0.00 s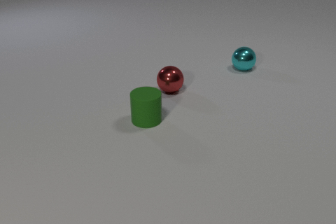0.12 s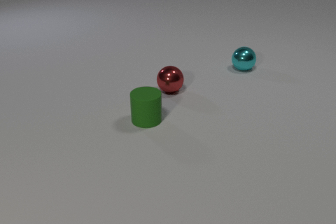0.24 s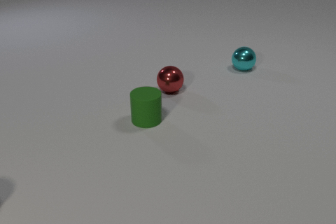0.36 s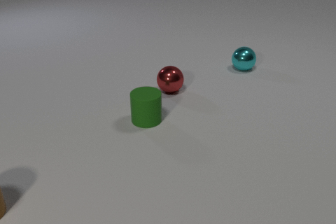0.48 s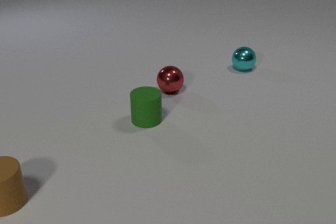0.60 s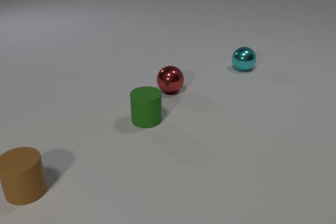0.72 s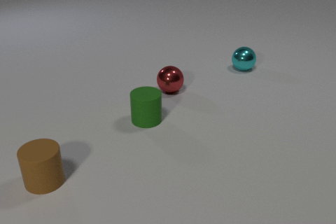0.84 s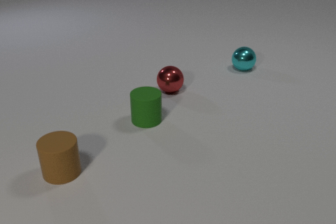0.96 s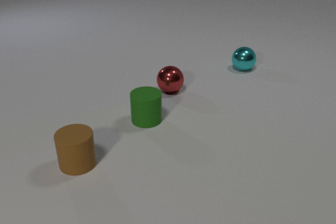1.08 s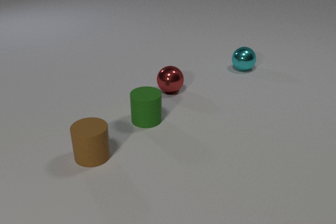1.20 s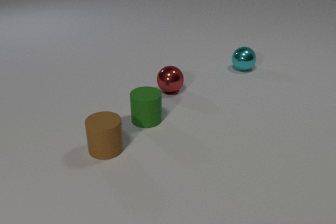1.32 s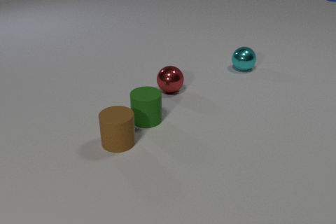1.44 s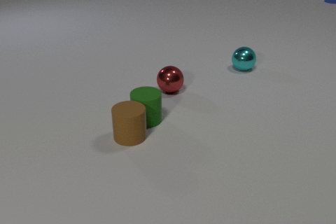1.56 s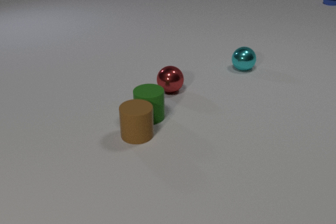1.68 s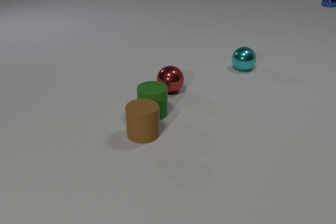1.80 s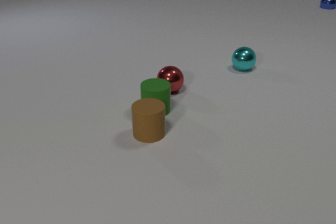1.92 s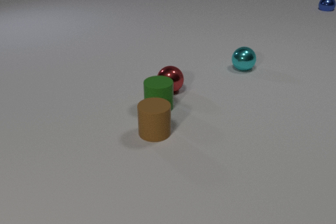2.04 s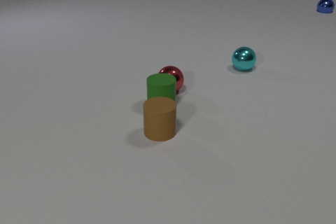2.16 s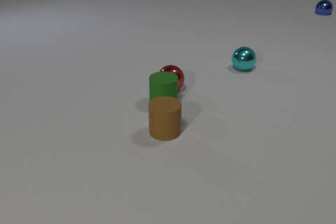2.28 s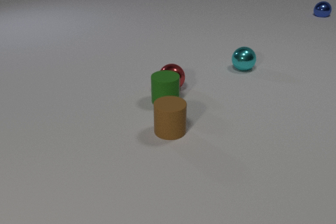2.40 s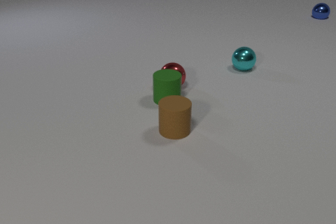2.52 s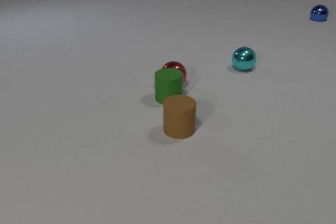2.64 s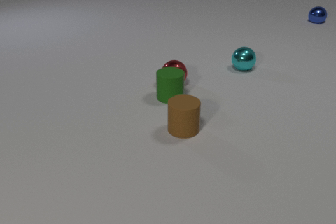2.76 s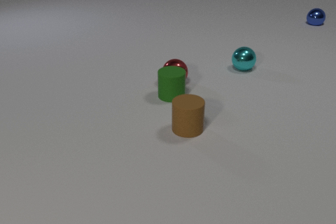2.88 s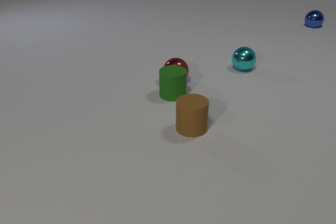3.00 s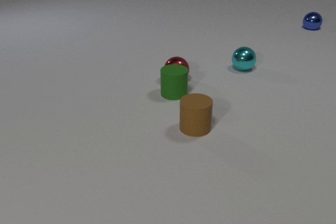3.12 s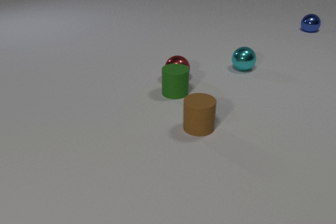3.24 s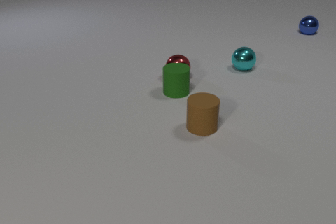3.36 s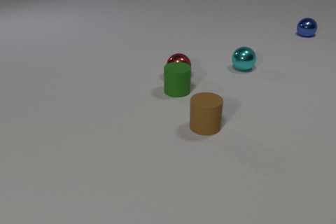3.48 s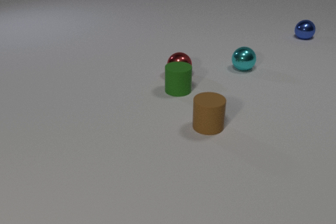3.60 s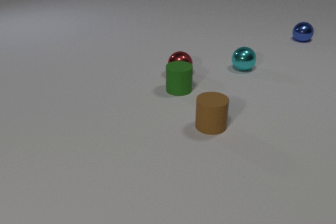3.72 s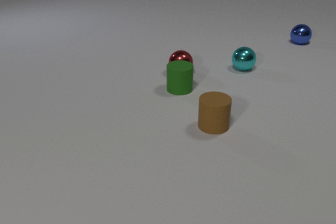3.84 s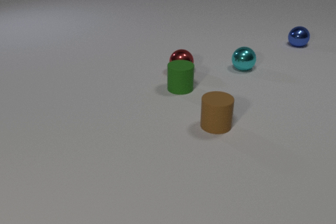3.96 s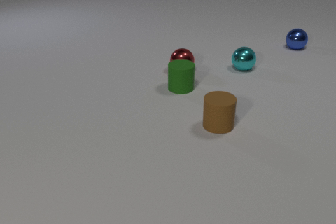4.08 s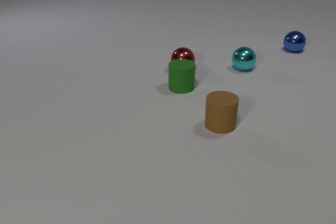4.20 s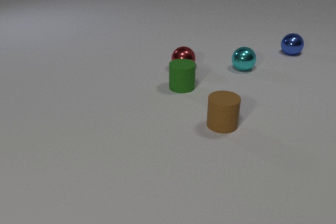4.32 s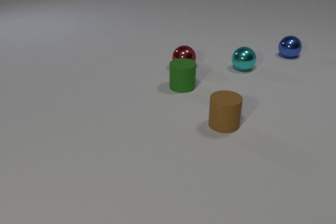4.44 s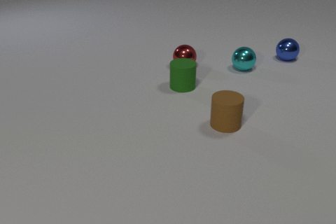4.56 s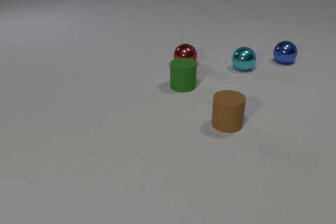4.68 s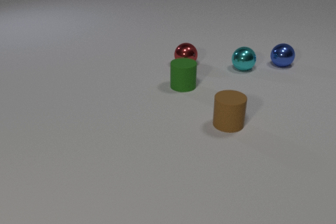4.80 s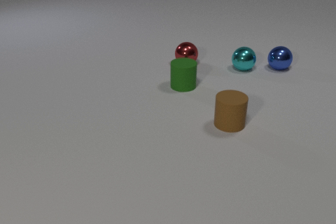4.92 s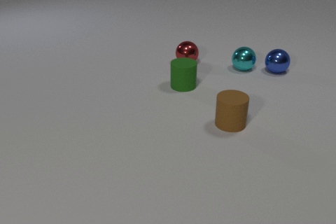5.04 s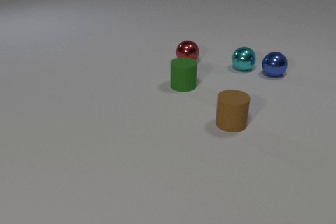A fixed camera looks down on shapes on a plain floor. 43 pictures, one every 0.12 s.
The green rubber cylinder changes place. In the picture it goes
away from the camera.
The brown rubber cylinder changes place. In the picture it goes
to the right.
0.00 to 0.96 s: The brown rubber cylinder comes in at the left edge, slides to the right and away from the camera.
0.96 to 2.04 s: The brown rubber cylinder slides to the right and away from the camera. The green rubber cylinder slides away from the camera and to the right. The blue metal sphere comes in at the top edge, rolls toward the camera. The brown rubber cylinder and the green rubber cylinder collide.
2.04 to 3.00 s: The brown rubber cylinder slides to the right. The green rubber cylinder slides away from the camera and to the right. The red metal sphere rolls away from the camera. The blue metal sphere rolls toward the camera. The green rubber cylinder and the red metal sphere collide.
3.00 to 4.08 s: The brown rubber cylinder slides to the right. The green rubber cylinder slides away from the camera and to the right. The red metal sphere rolls away from the camera. The blue metal sphere rolls toward the camera.
4.08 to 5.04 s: The brown rubber cylinder slides to the right. The red metal sphere rolls away from the camera. The blue metal sphere rolls toward the camera.
Are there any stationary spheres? yes.
What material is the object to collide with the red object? rubber.
How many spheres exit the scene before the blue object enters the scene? 0.
